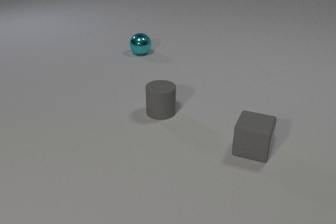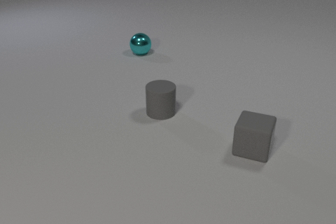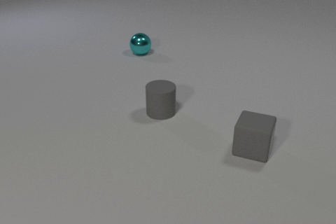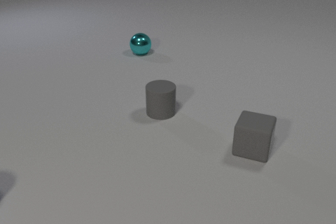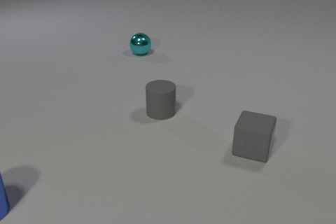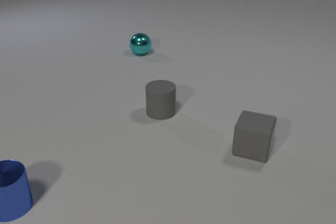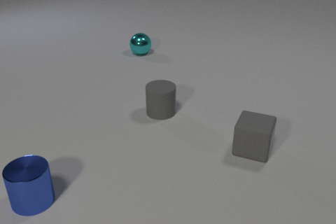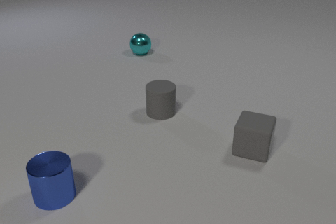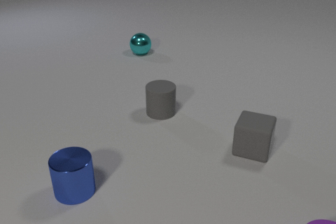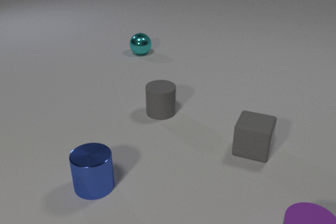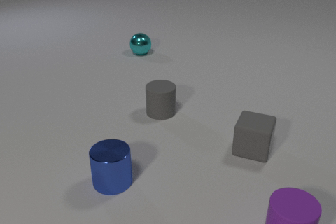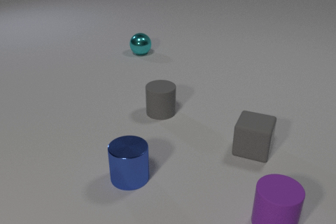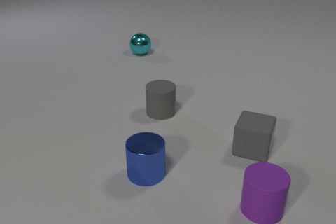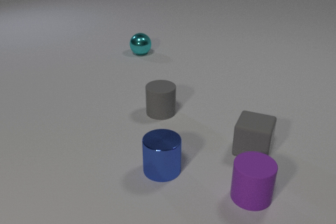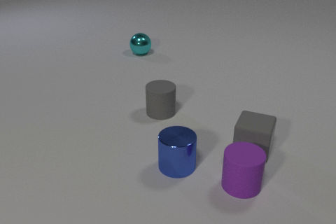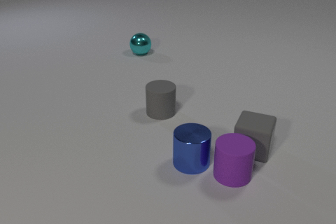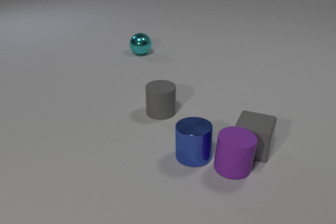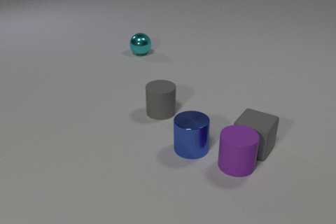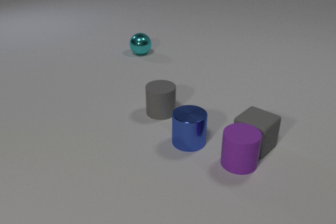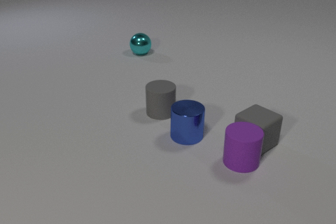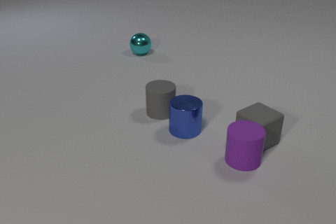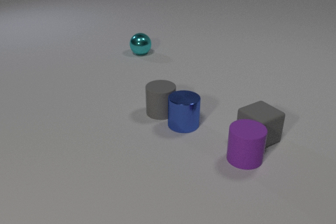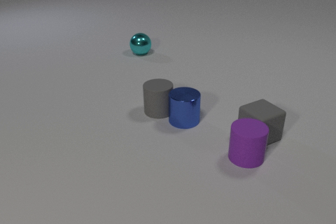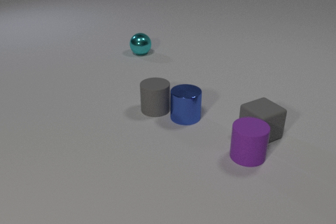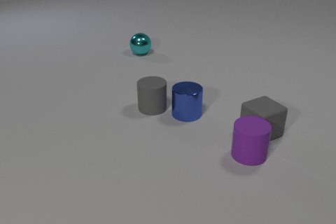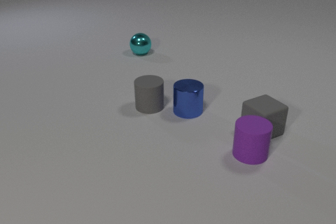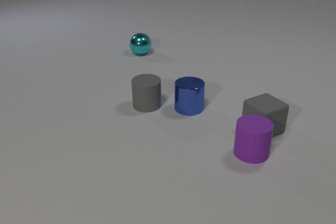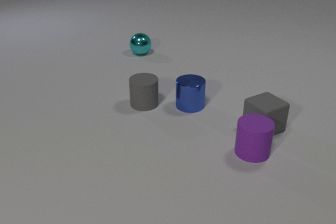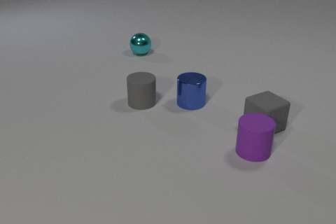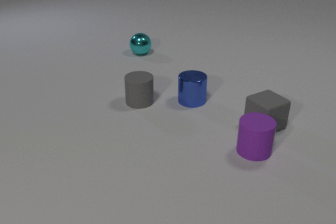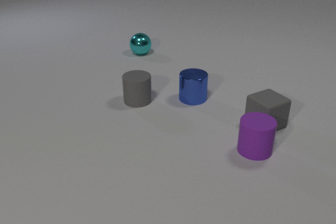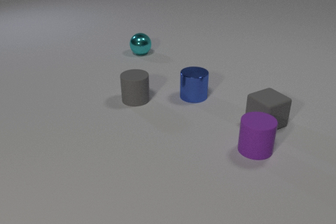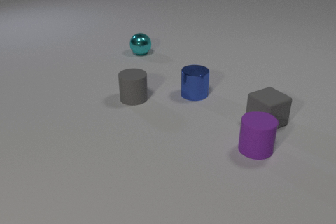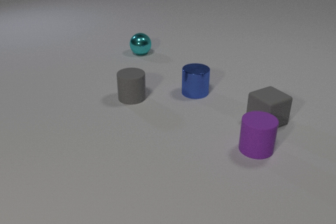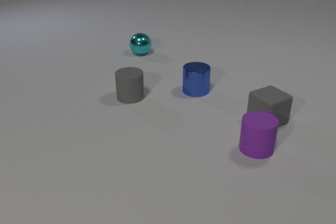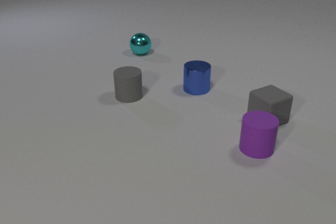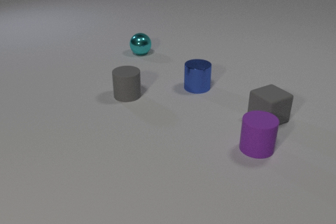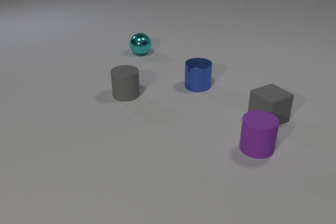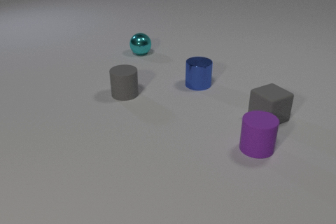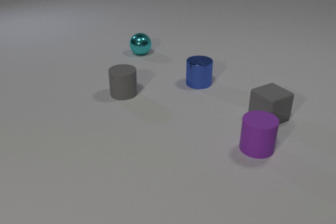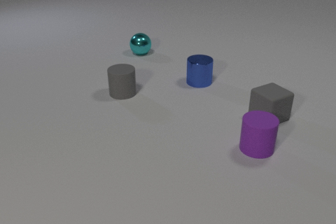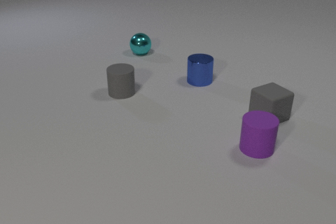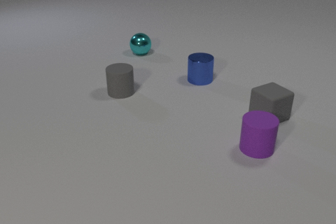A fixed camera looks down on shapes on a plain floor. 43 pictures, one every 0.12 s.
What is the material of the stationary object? metal.
What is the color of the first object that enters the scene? blue.
How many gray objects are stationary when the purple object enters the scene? 2.
0.00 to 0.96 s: The blue metal cylinder comes in at the left edge, slides to the right.
0.96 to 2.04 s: The blue metal cylinder slides to the right and away from the camera. The purple rubber cylinder slides away from the camera and to the left. The blue metal cylinder and the purple rubber cylinder collide. The purple rubber cylinder and the gray rubber cube collide.
2.04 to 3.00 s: The blue metal cylinder slides away from the camera. The purple rubber cylinder slides away from the camera and to the right. The gray rubber cube slides away from the camera, spins clockwise seen from above by about 30 degrees, its near face sliding to the left. The gray rubber cylinder slides away from the camera and to the left. The blue metal cylinder and the gray rubber cylinder collide.
3.00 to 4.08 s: The blue metal cylinder slides away from the camera. The purple rubber cylinder slides away from the camera. The gray rubber cube slides away from the camera. The gray rubber cylinder slides away from the camera and to the left.
4.08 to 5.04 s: The blue metal cylinder slides away from the camera. The gray rubber cube slides away from the camera. The gray rubber cylinder slides away from the camera and to the left.
